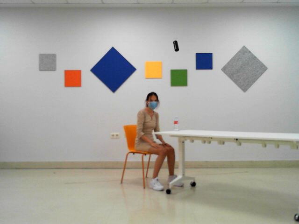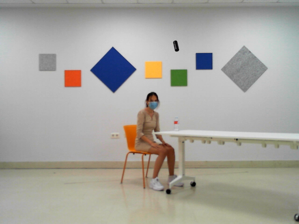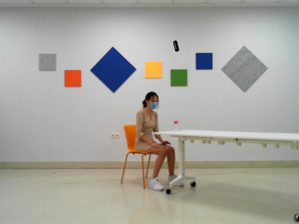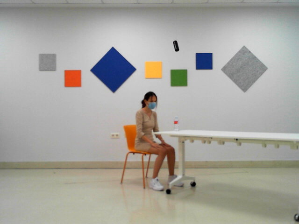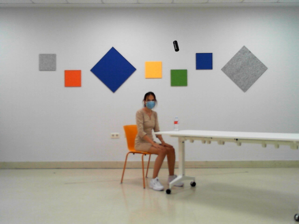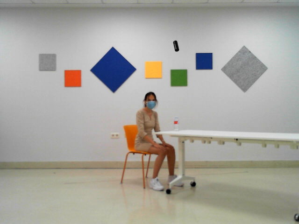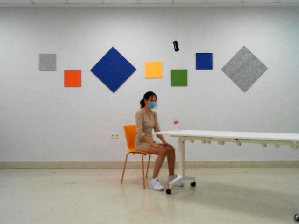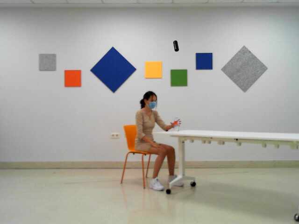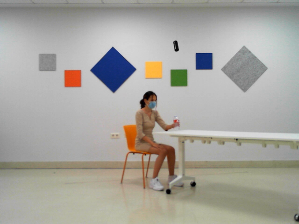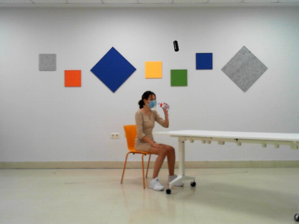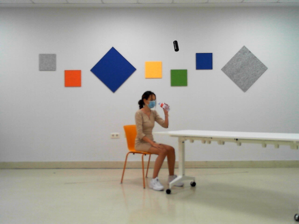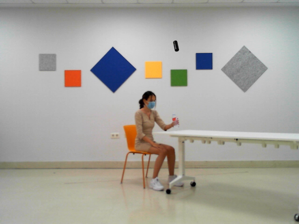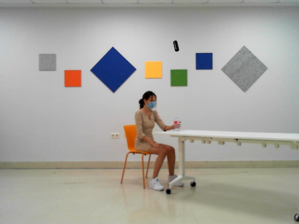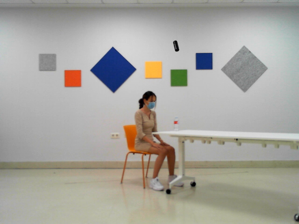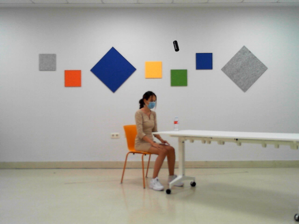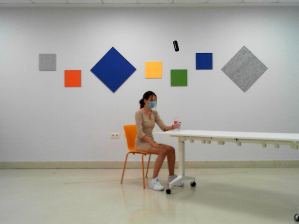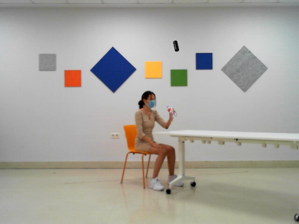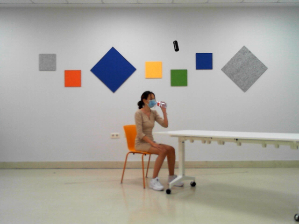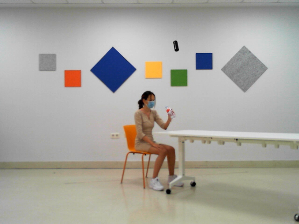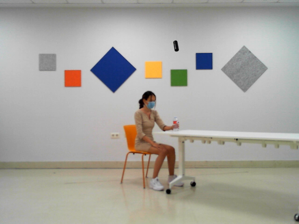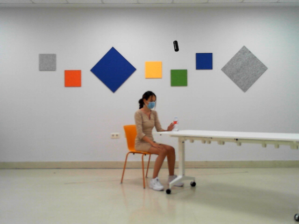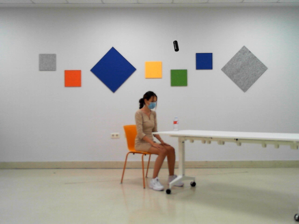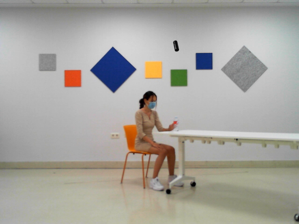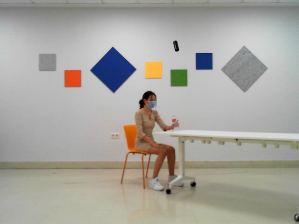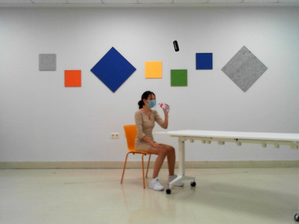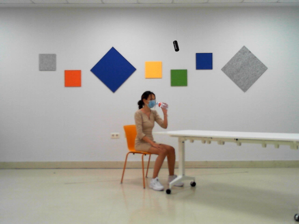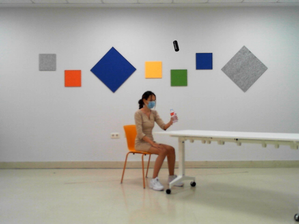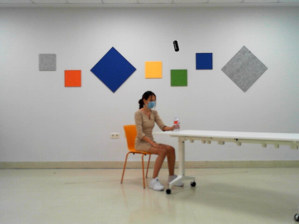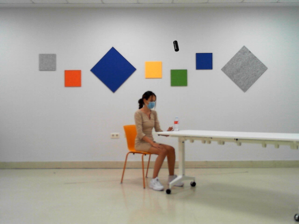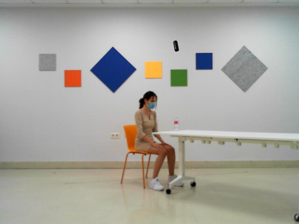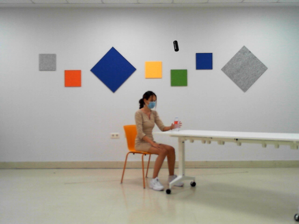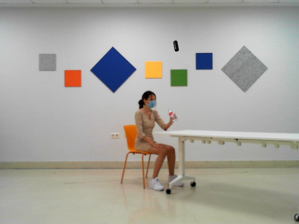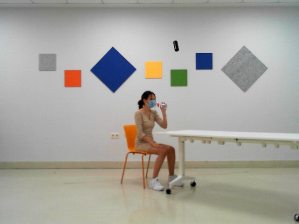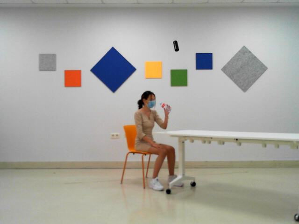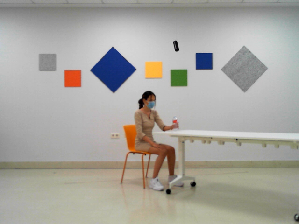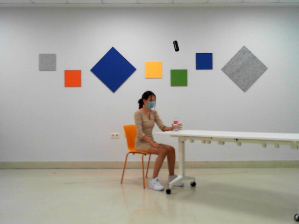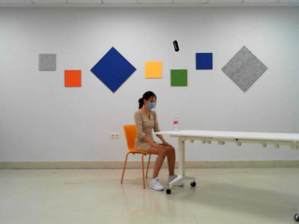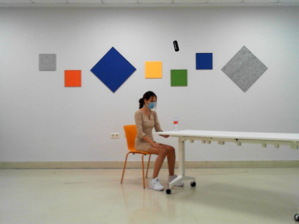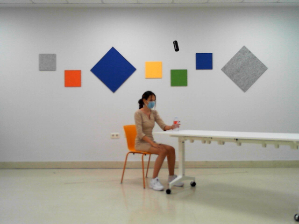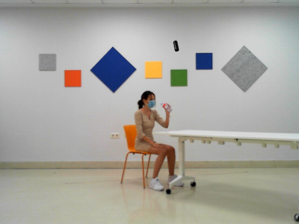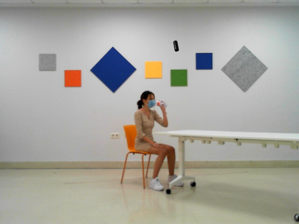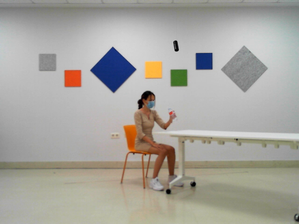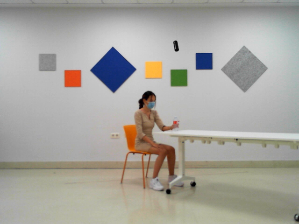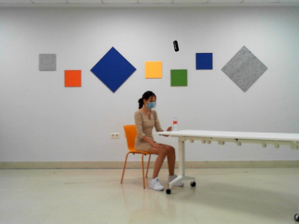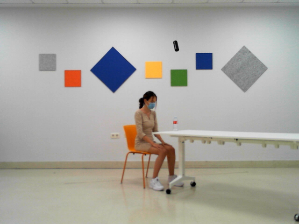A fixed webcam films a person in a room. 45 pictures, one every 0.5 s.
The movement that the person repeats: Drink from a bottle, left hand.
